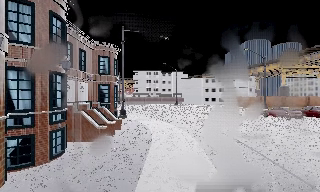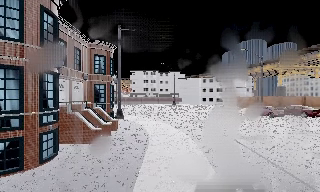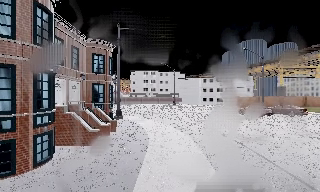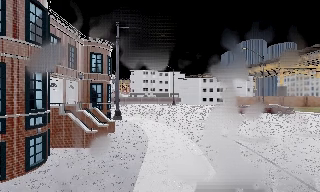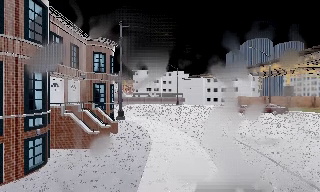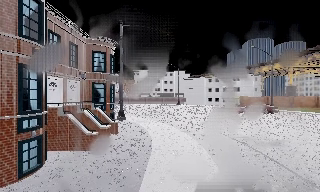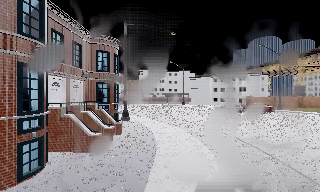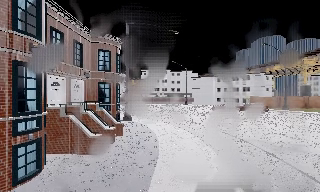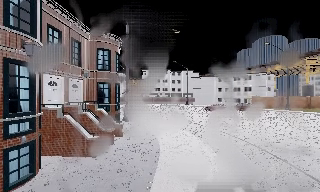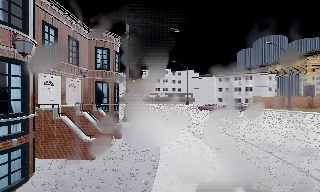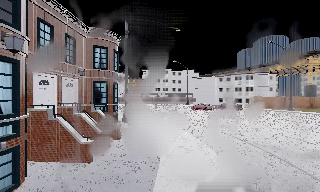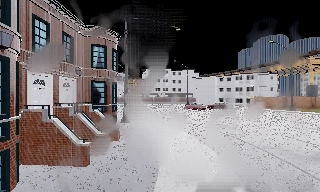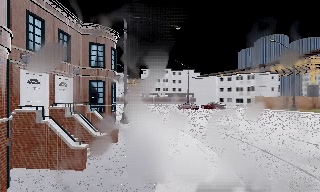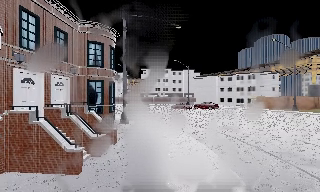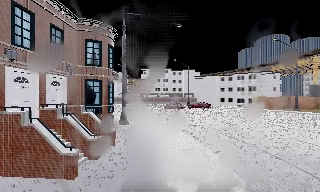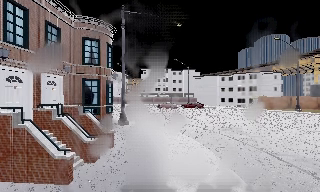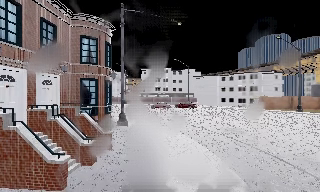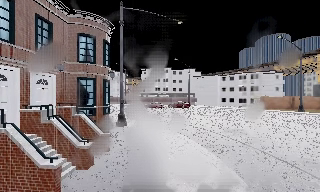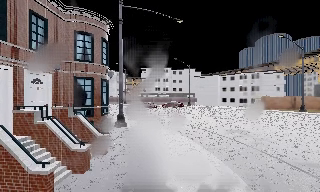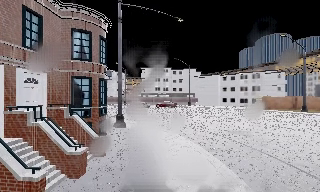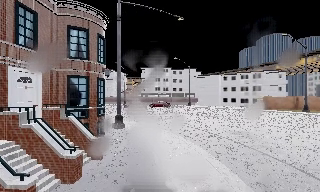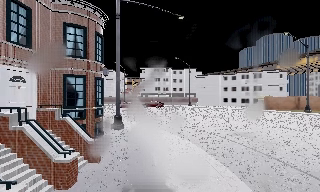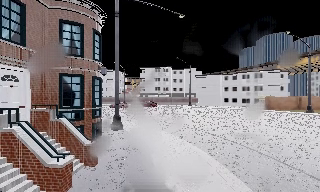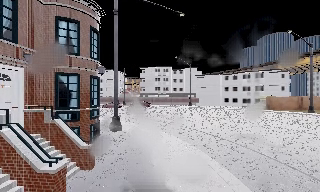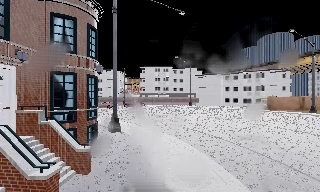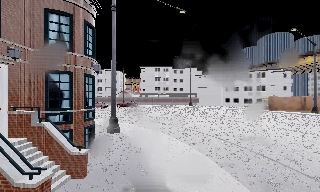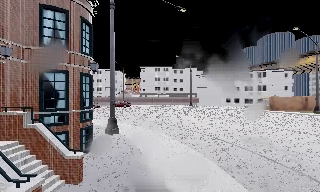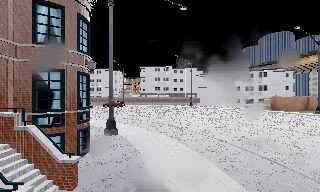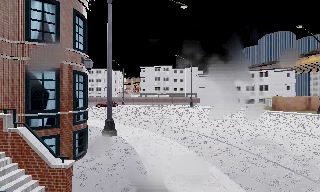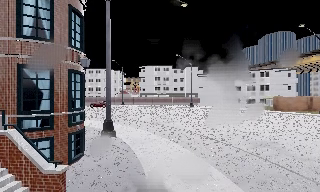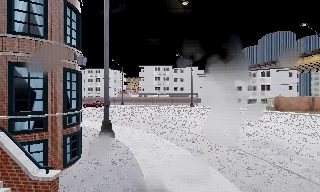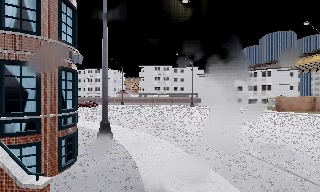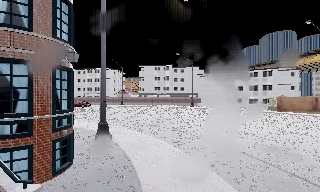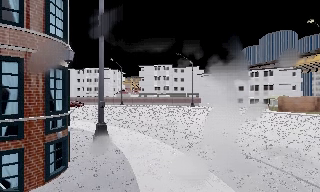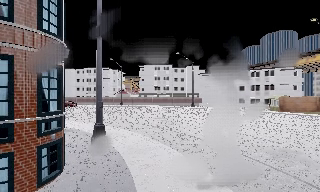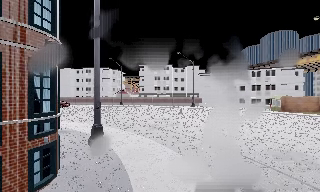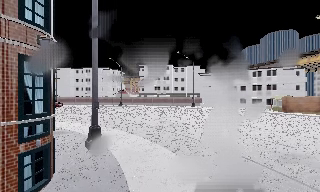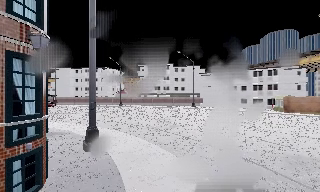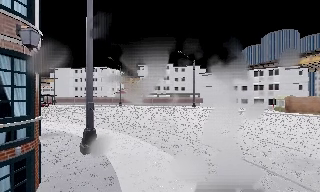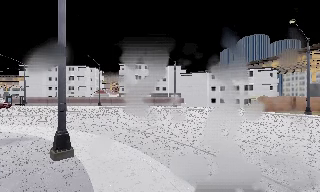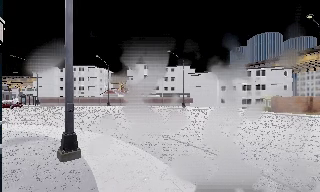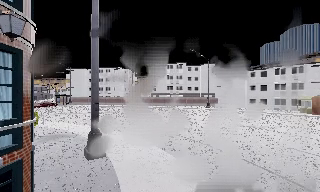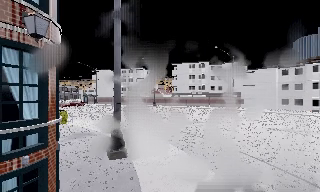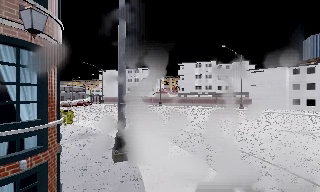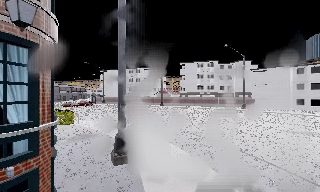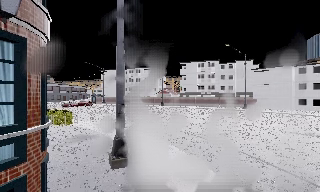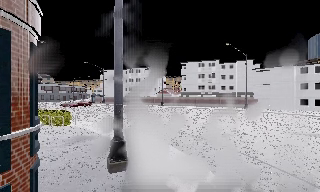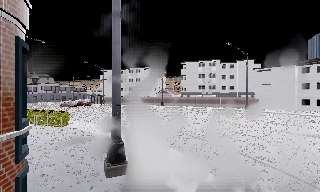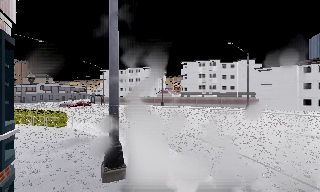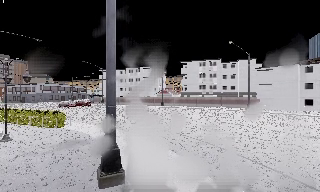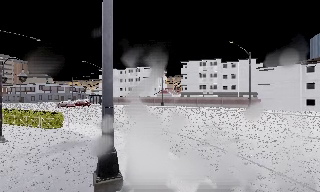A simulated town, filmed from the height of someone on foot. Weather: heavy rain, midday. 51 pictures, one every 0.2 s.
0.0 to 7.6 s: The camera travels forward, about 11 m, so what stands in front looms larger.
7.6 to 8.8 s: The camera pans to its left, which is counterclockwise from overhead, by about 15 degrees. It travels forward, about 1.5 m, so what stands in front looms larger.
8.8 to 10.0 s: The camera travels forward, about 1.5 m, so what stands in front looms larger.
The film runs forward here.
